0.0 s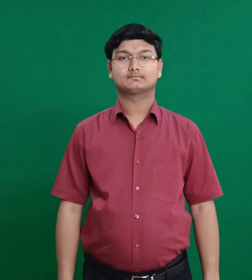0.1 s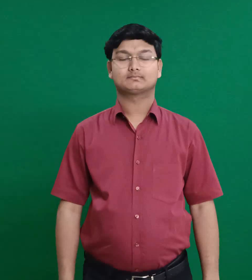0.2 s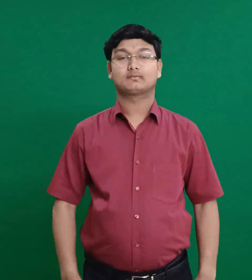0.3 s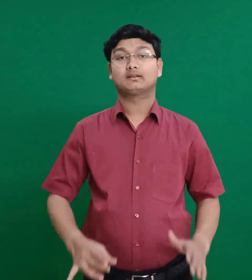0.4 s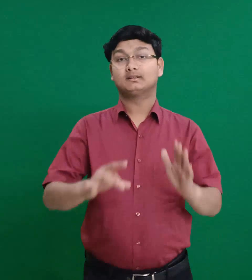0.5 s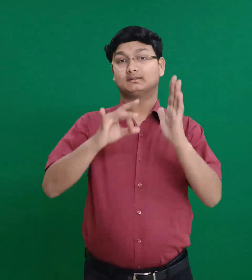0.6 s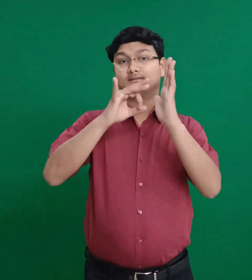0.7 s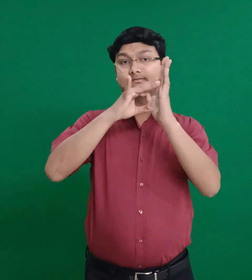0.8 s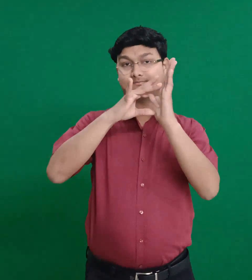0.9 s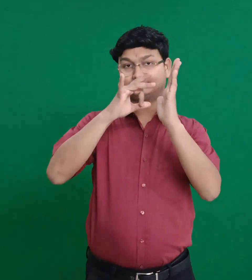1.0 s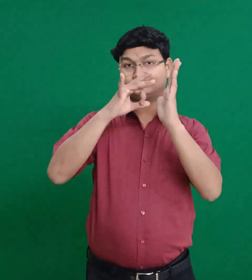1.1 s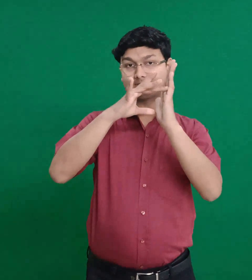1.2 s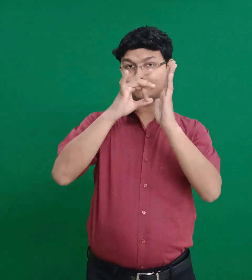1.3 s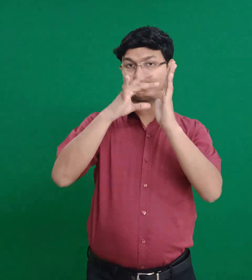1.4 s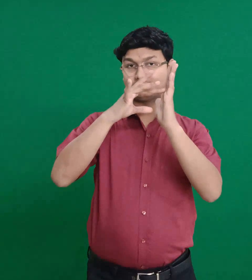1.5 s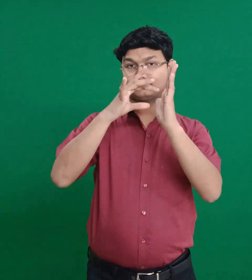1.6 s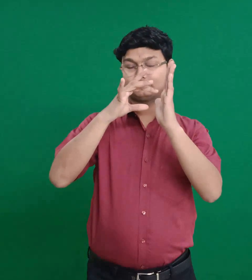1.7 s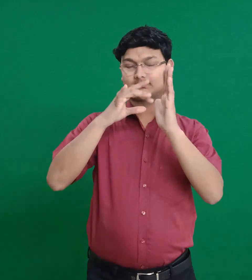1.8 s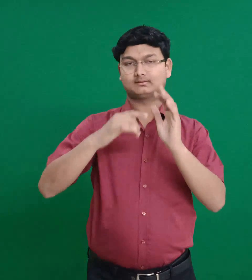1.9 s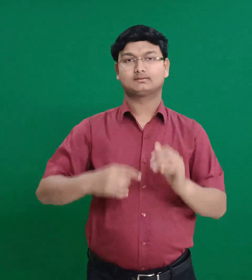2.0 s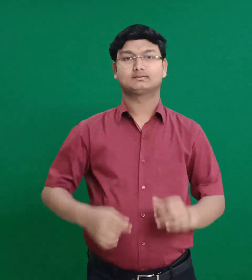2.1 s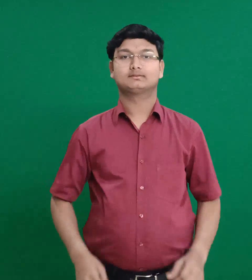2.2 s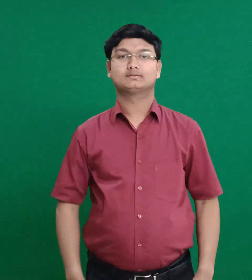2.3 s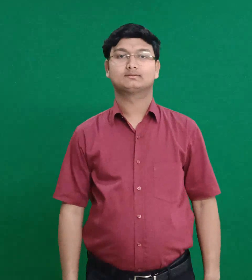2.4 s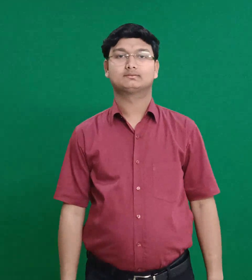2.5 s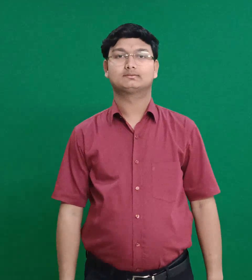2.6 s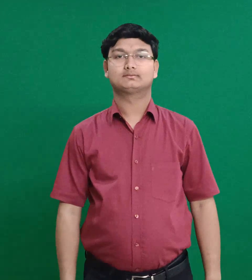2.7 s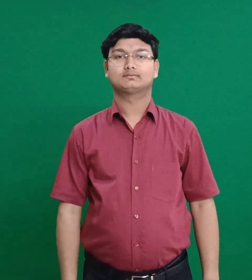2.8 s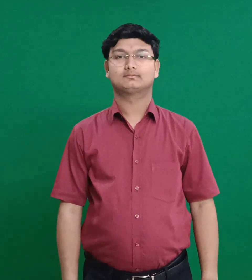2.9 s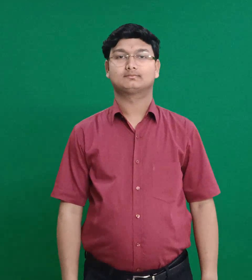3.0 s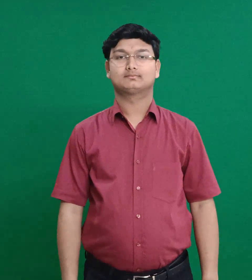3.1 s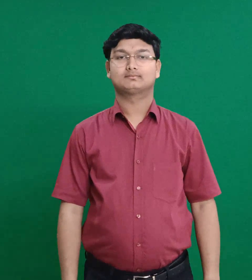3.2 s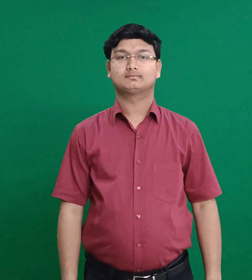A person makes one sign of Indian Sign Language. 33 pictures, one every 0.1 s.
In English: nevim
